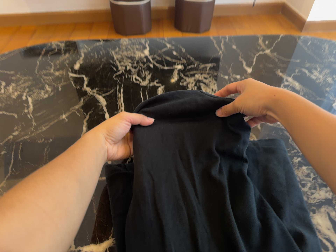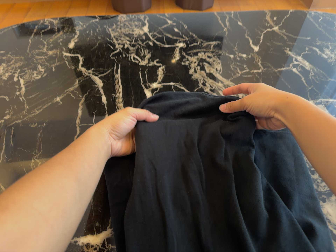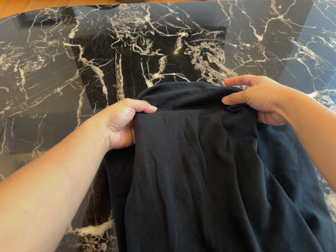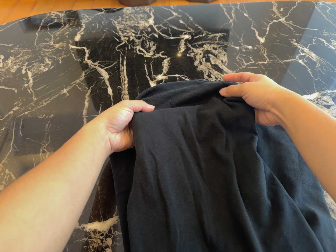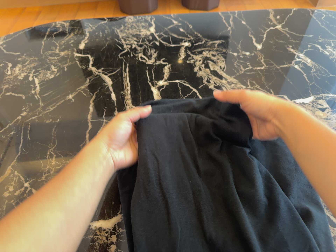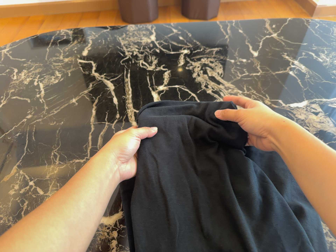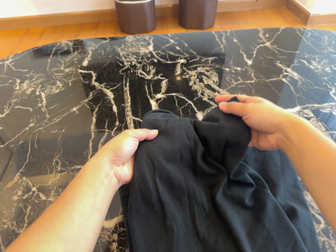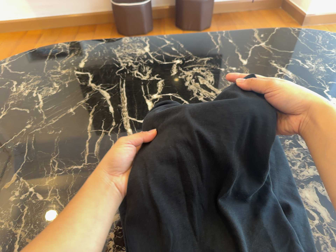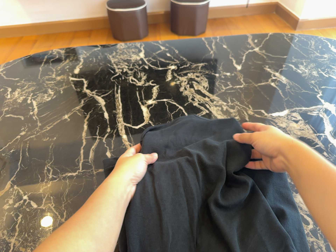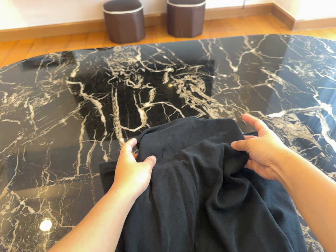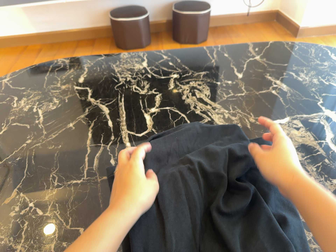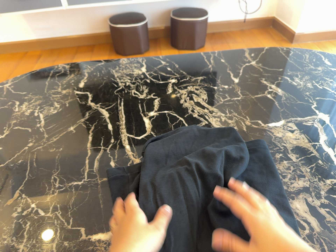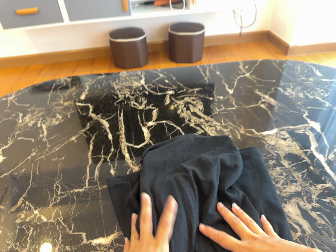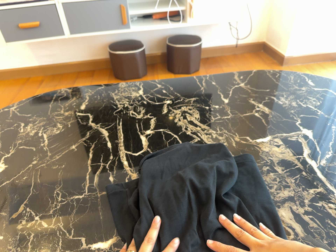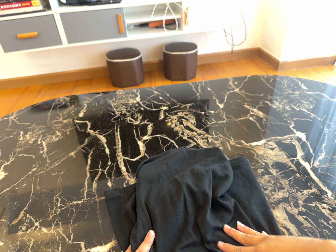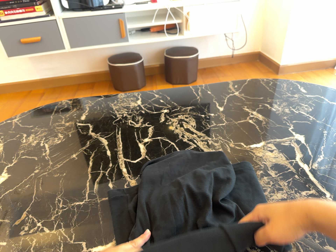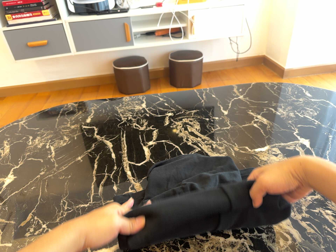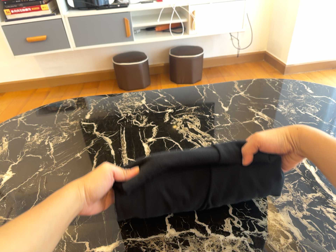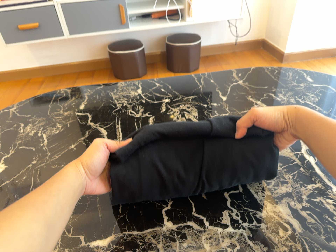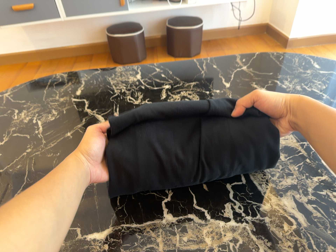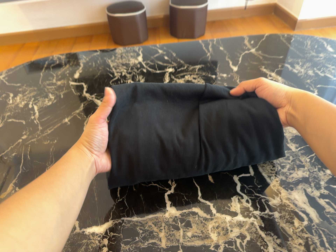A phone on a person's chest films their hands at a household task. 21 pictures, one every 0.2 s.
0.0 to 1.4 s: The camera shifts only a little, or ends up much as it began.
1.4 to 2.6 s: The camera travels backward, about 7 cm, so what stands in front gets smaller. Its aim tips toward the top of its view by about 10 degrees, and the scene shifts downward.
2.6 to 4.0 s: The camera travels forward, about 6 cm, so what stands in front looms larger.
The film runs forward here.
